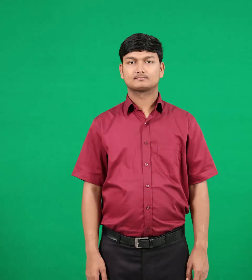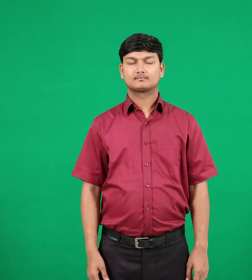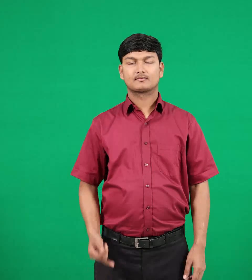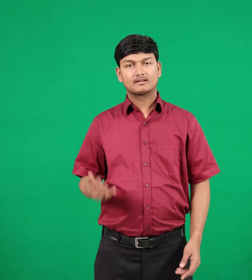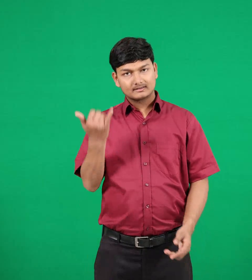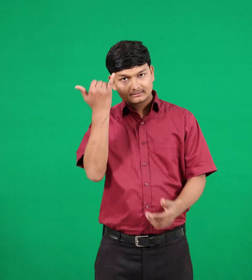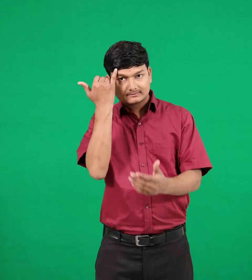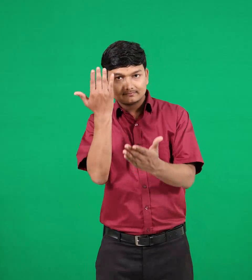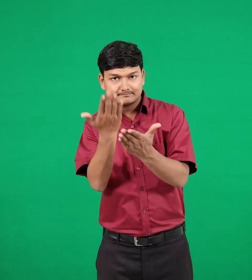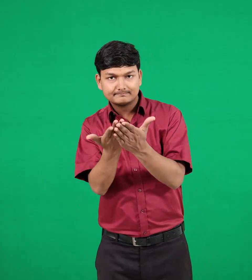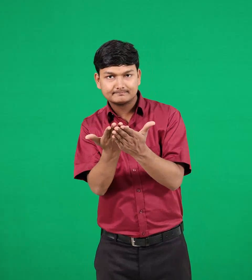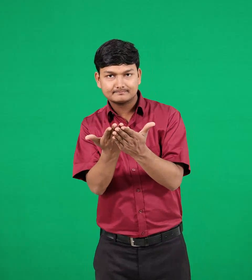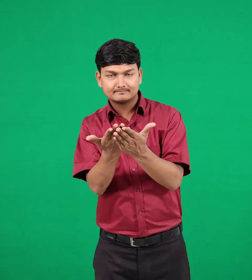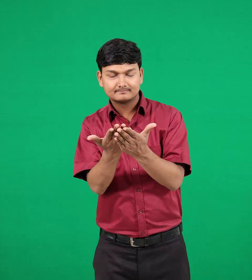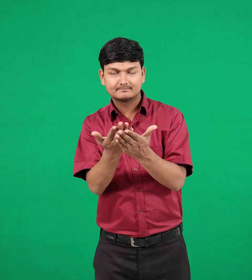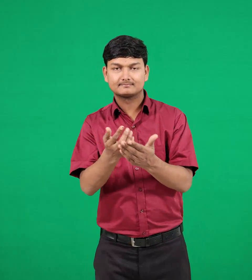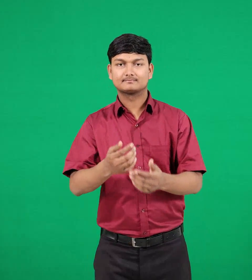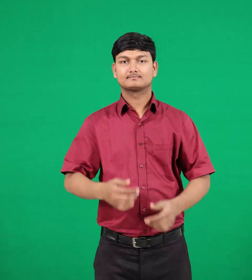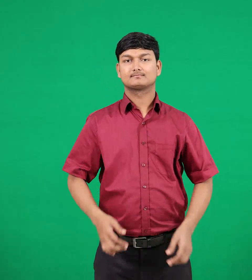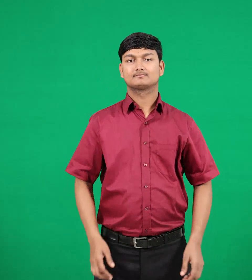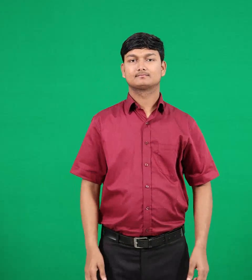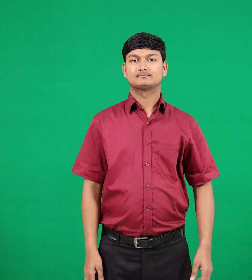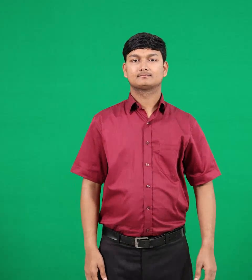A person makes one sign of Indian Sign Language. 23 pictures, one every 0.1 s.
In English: suggest
